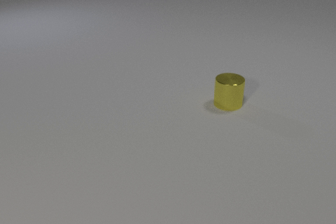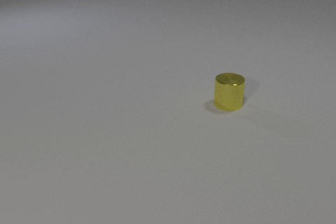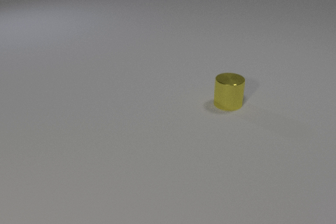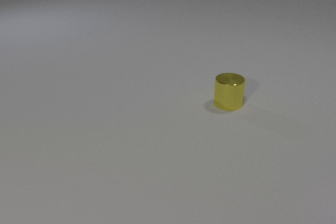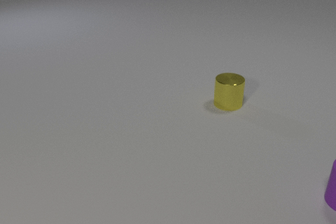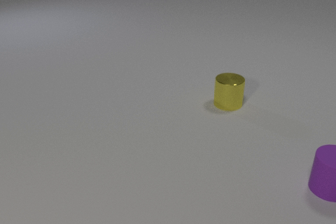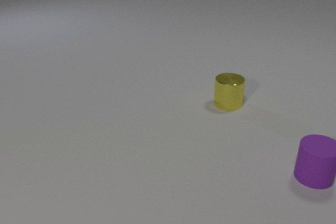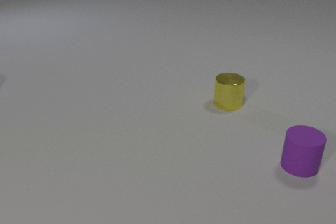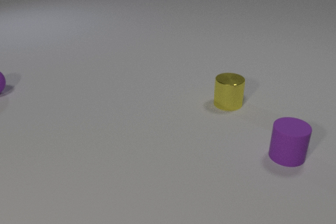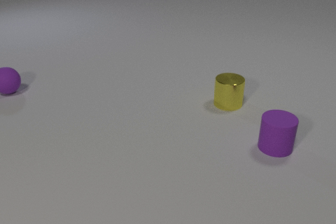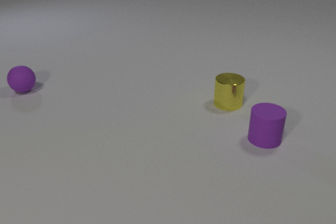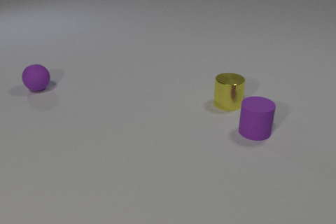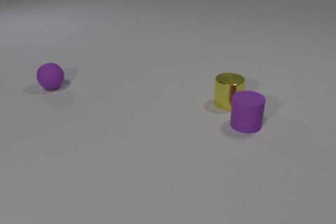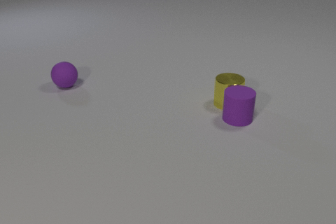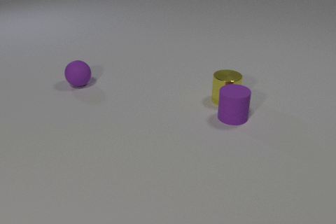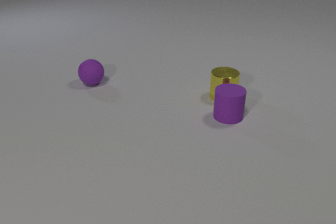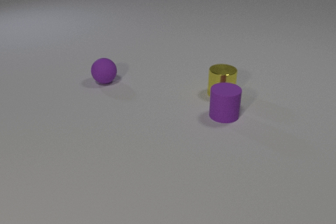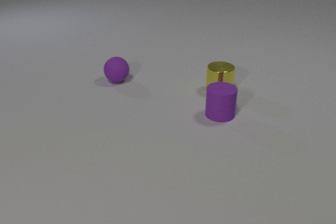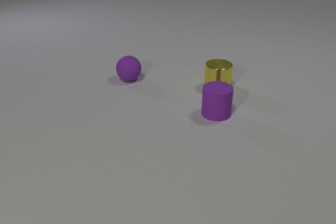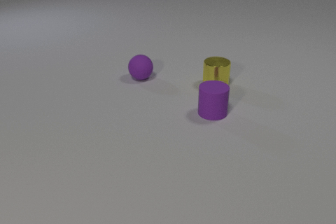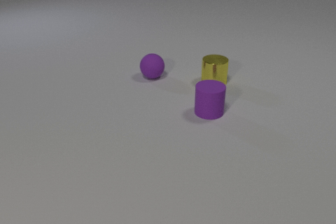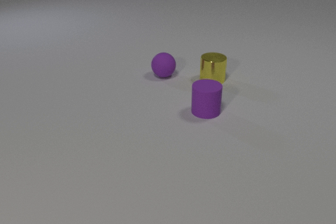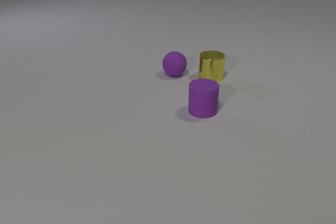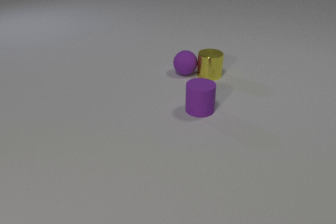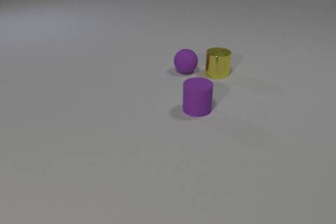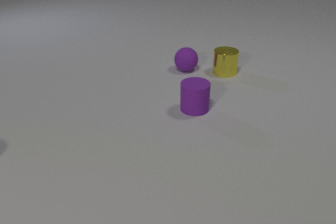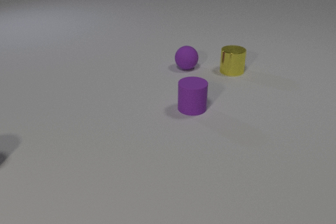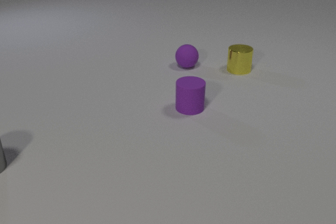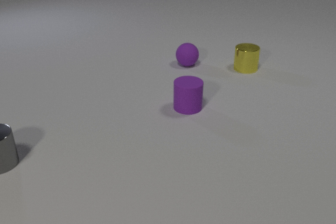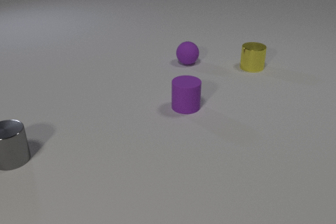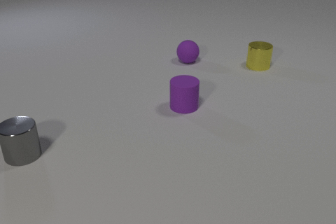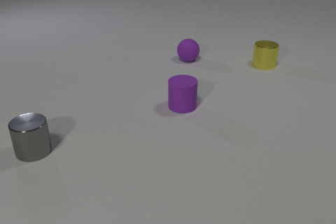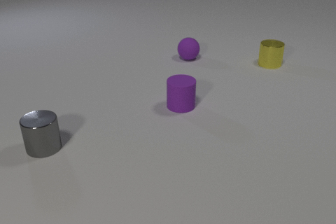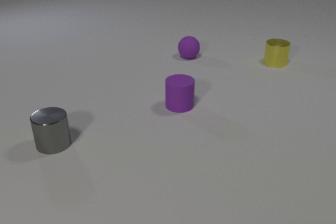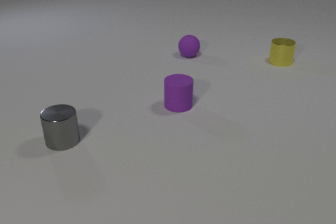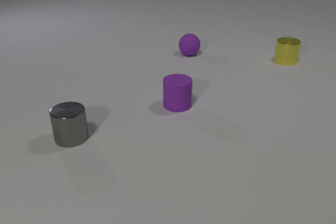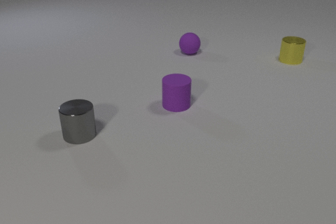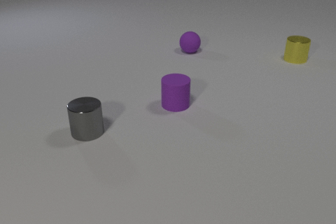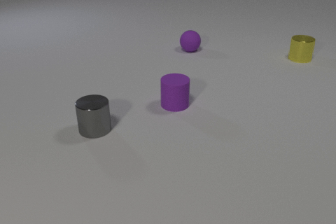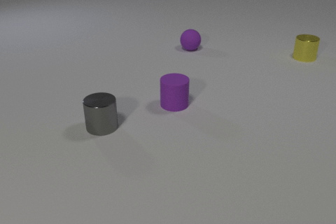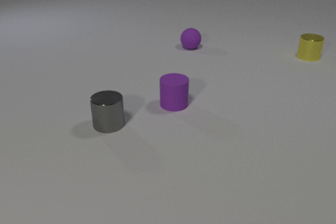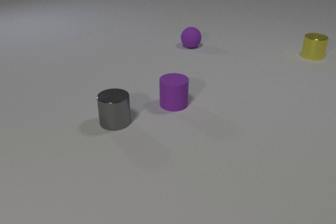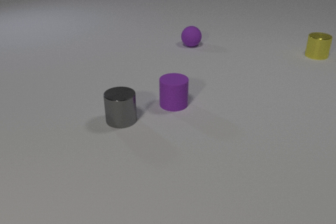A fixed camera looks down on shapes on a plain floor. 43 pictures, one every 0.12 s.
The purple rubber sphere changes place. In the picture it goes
to the right.
The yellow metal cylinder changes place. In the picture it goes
away from the camera.
0.00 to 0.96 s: The purple rubber cylinder comes in at the right edge, slides to the left and away from the camera. The purple rubber sphere comes in at the left edge.
0.96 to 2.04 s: The purple rubber cylinder slides to the left and away from the camera. The yellow metal cylinder slides away from the camera. The purple rubber sphere rolls to the right. The purple rubber cylinder and the yellow metal cylinder collide.
2.04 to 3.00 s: The purple rubber cylinder slides to the left. The yellow metal cylinder slides away from the camera. The purple rubber sphere rolls to the right. The yellow metal cylinder and the purple rubber sphere collide.
3.00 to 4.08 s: The purple rubber cylinder slides to the left. The yellow metal cylinder slides to the right and away from the camera. The gray metal cylinder comes in at the left edge, slides to the right. The purple rubber sphere rolls away from the camera.
4.08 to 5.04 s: The yellow metal cylinder slides to the right and away from the camera. The gray metal cylinder slides to the right and away from the camera. The purple rubber sphere rolls away from the camera.
Are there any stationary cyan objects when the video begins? no.
What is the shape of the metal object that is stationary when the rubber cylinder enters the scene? cylinder.
What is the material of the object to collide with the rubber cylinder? metal.
